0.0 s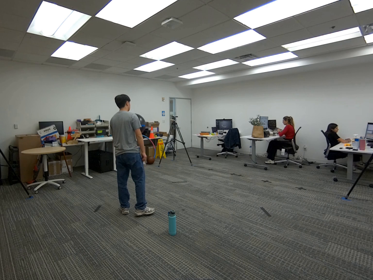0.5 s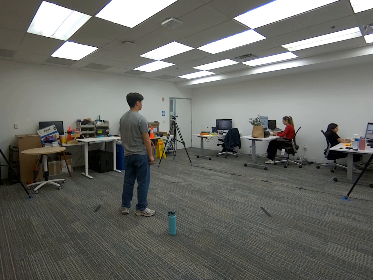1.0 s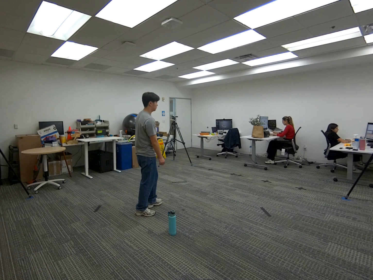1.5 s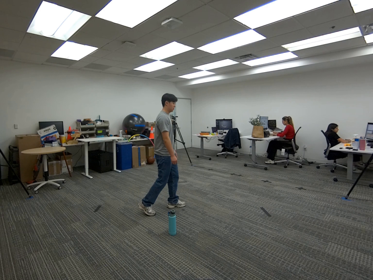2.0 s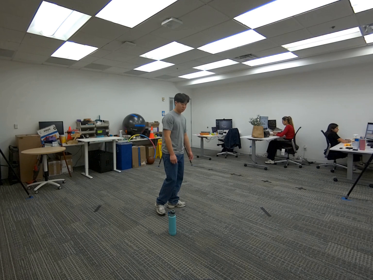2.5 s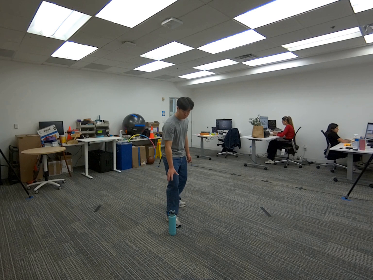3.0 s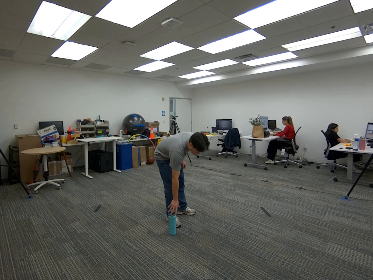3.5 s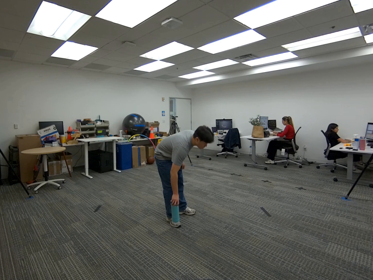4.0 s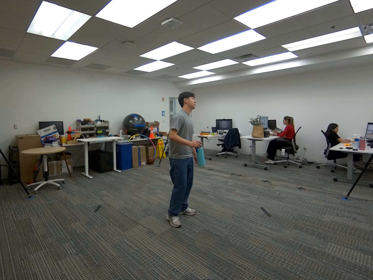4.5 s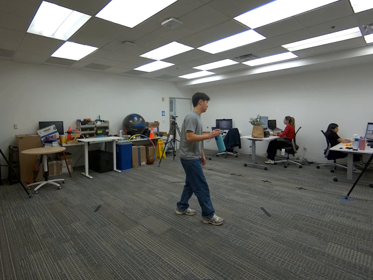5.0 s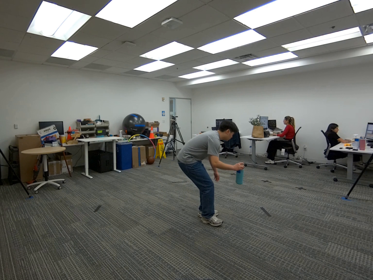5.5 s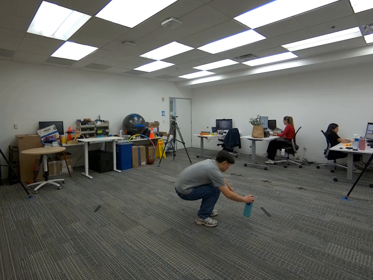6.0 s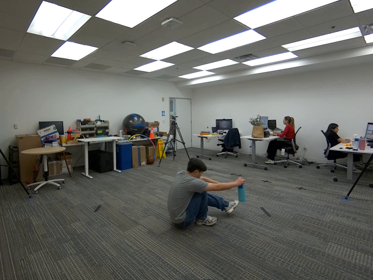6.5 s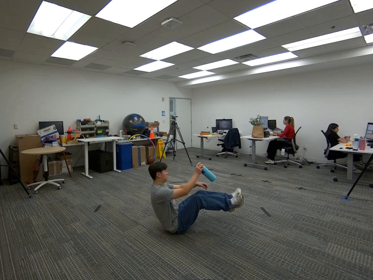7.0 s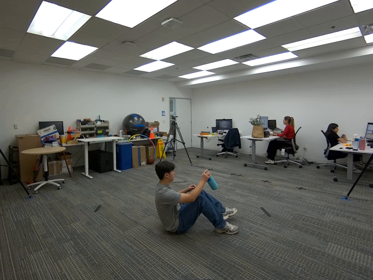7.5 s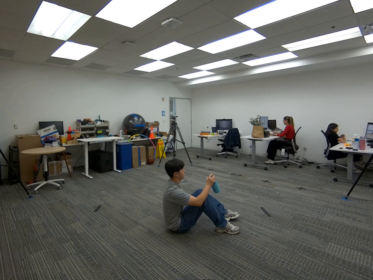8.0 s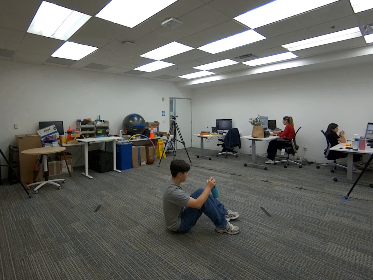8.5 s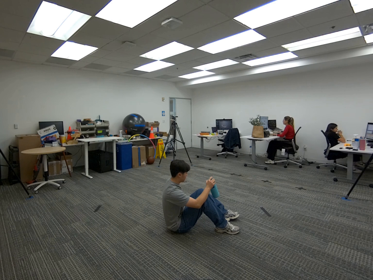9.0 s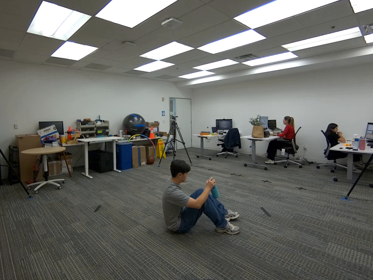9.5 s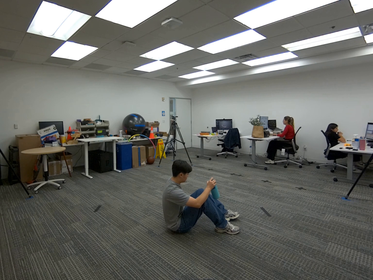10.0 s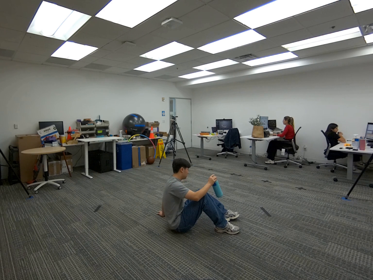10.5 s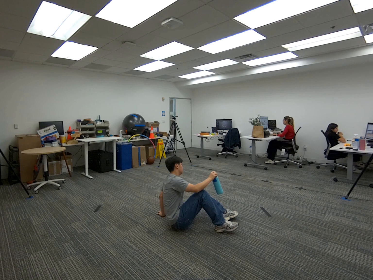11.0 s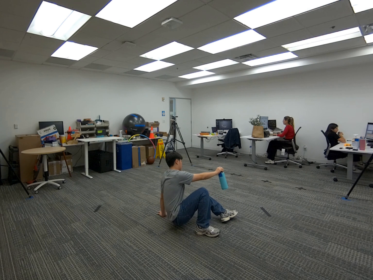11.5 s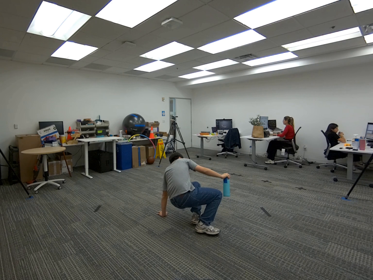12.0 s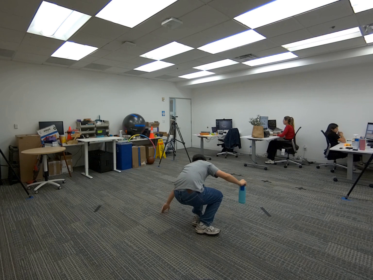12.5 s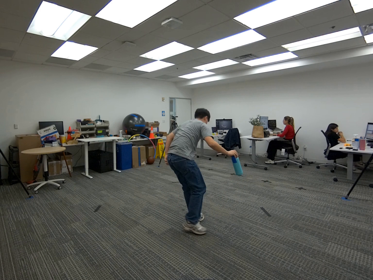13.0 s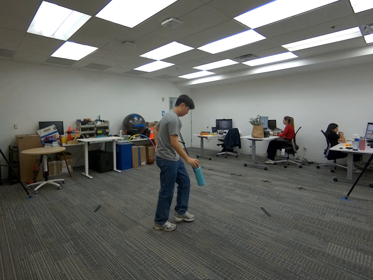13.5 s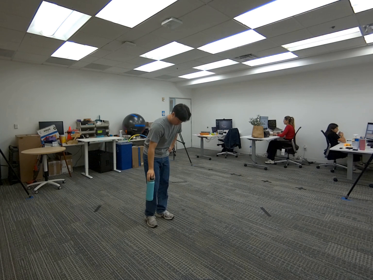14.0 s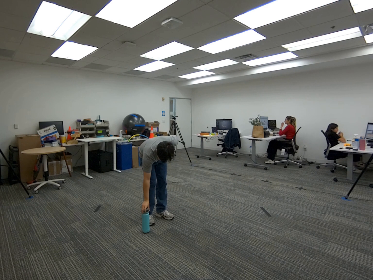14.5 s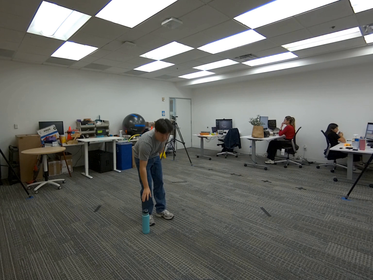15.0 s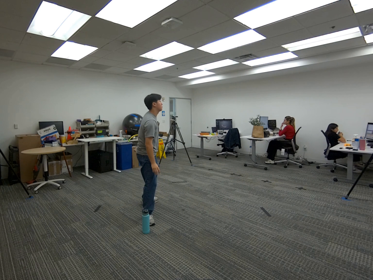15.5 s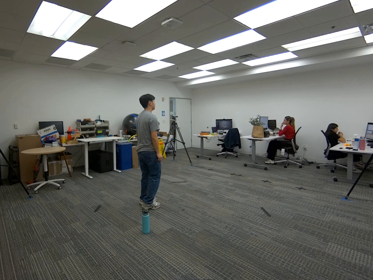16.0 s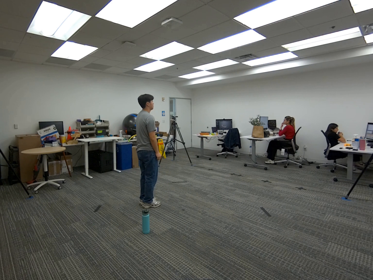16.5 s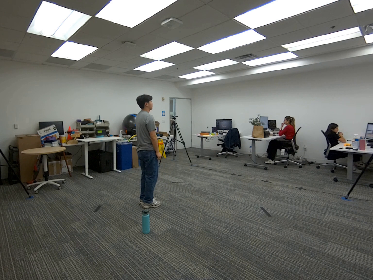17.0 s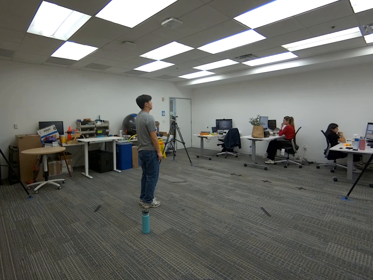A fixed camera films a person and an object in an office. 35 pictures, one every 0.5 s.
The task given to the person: Walk to the cyan water bottle on the ground. Pick up the bottle with your right hand. Sit on the ground while holding the bottle in your hand, stand up and place the bottle on the ground.
